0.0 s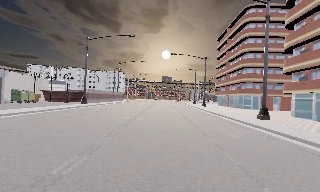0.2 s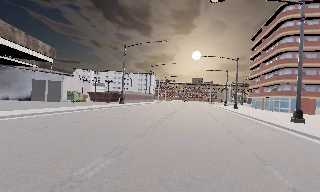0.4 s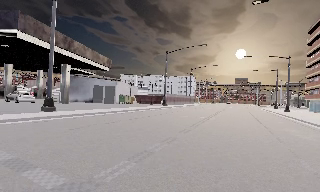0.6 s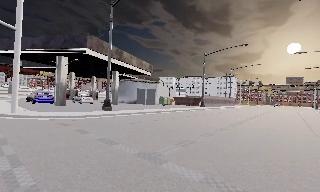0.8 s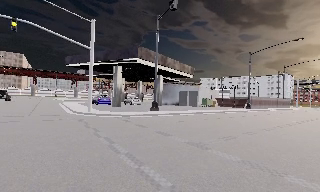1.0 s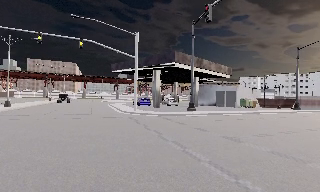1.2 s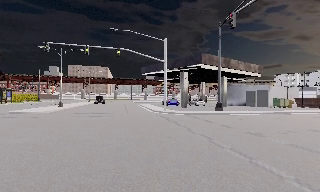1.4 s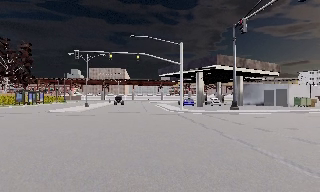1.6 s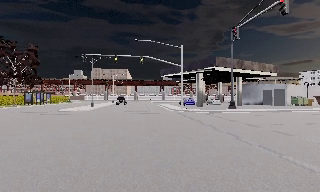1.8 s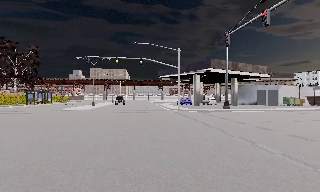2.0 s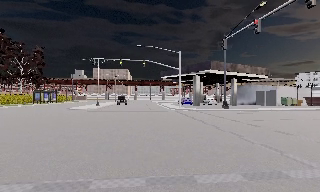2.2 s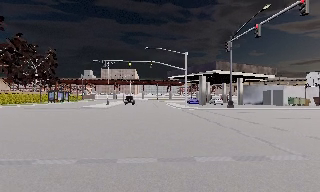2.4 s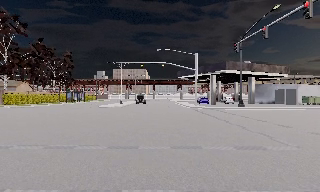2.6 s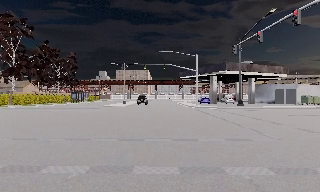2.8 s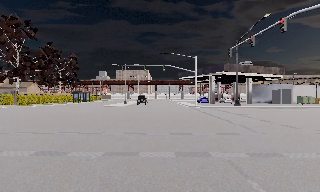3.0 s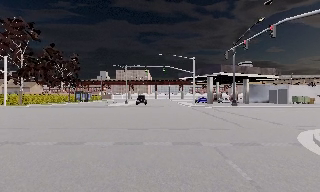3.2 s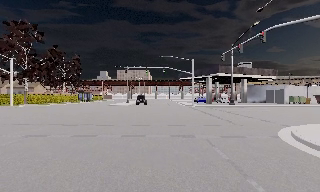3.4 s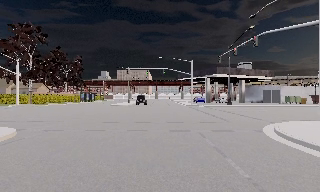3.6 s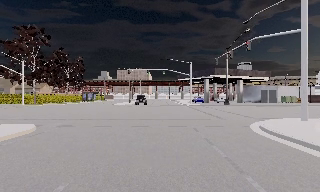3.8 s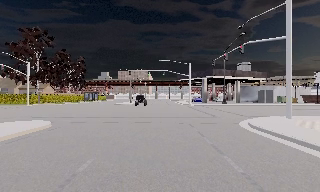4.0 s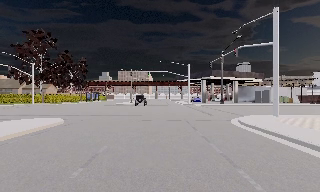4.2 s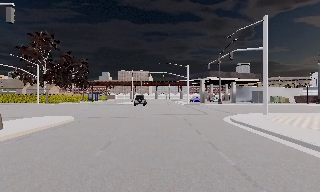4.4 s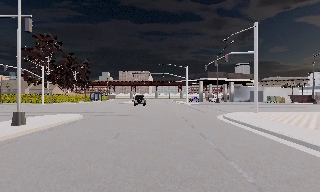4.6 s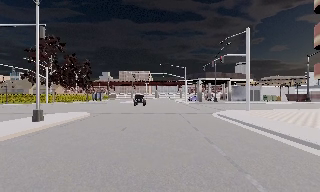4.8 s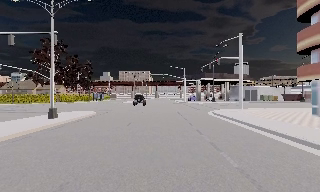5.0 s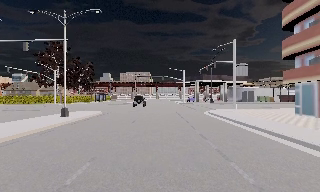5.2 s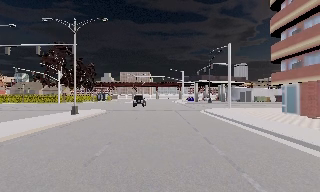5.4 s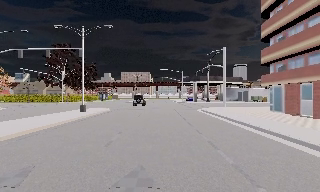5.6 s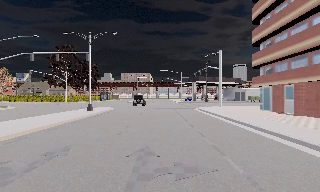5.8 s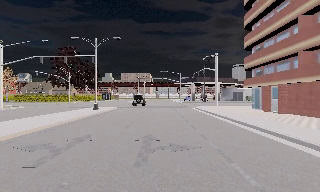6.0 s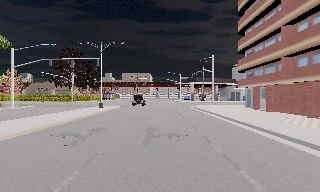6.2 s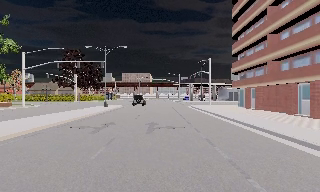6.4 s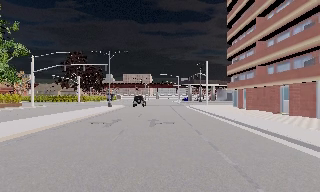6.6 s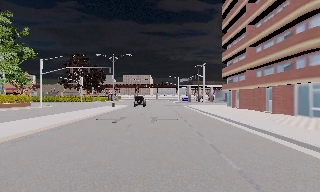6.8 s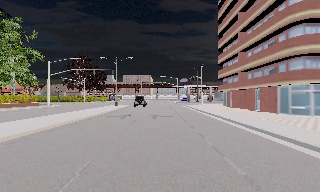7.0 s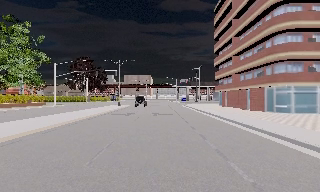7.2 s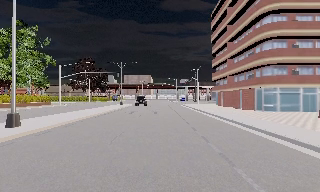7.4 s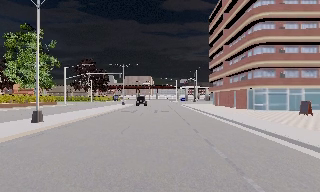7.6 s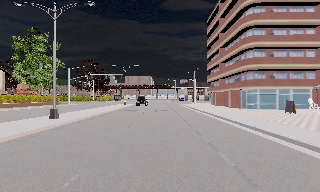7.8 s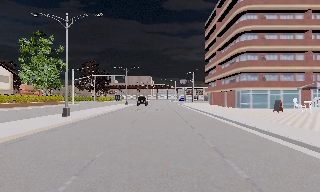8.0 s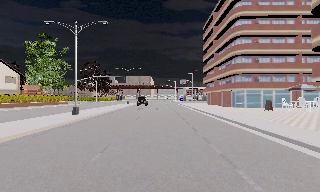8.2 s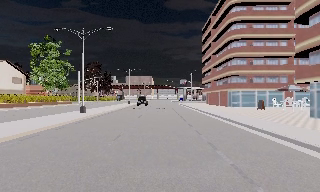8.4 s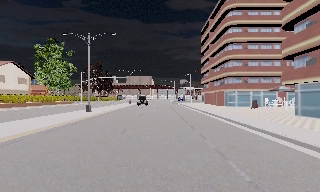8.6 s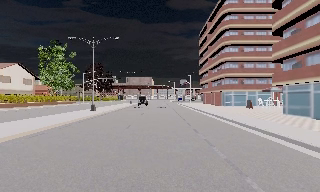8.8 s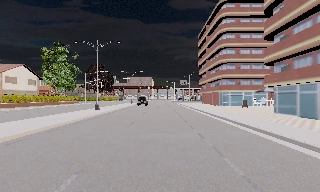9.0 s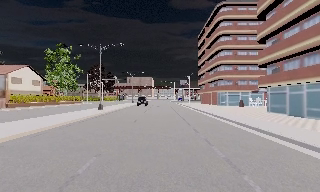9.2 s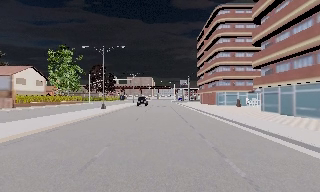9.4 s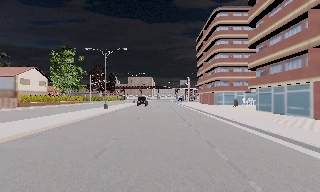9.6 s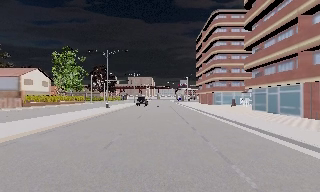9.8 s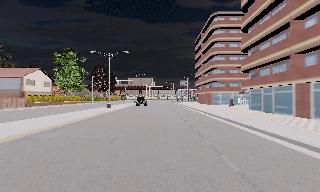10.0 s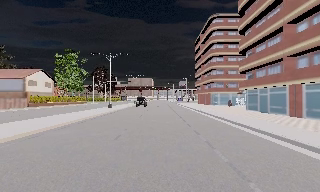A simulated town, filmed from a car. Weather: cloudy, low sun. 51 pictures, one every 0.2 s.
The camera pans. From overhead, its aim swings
counterclockwise.
The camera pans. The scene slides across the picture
to the right.
0.0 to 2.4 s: The camera swings to its left by about 85 degrees, and the scene slides to the right. It travels backward, about 16 m.
2.4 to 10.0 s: The camera travels backward, about 50 m, so what stands in front gets smaller.
The film runs backward here.
